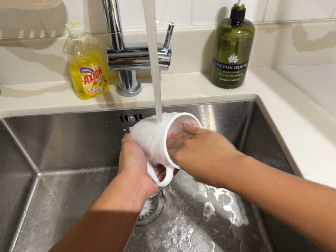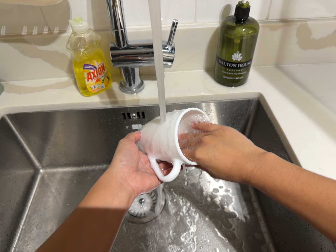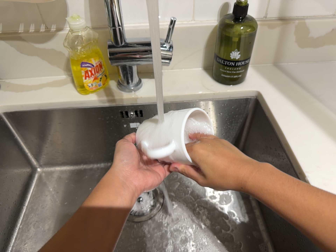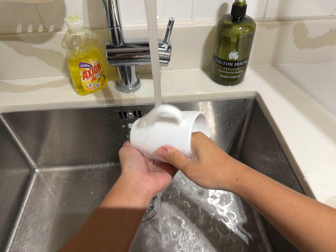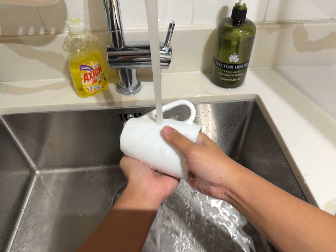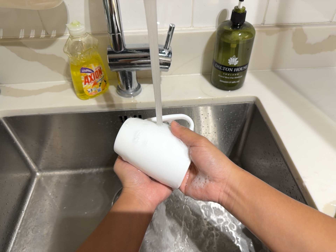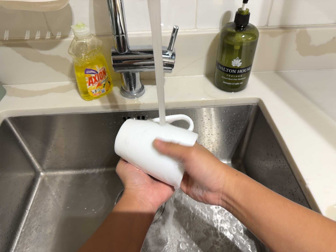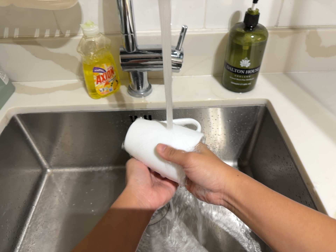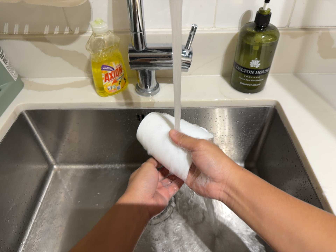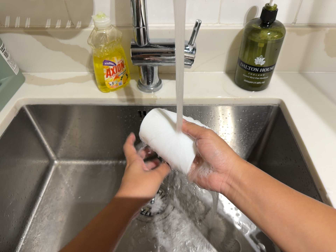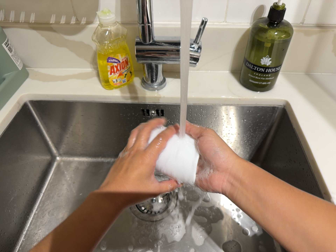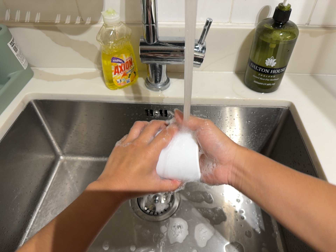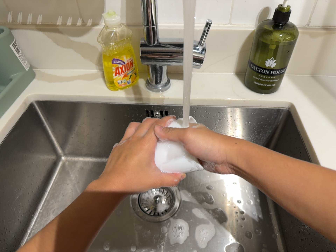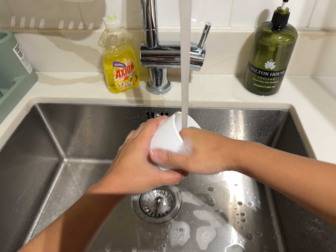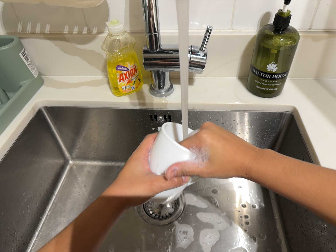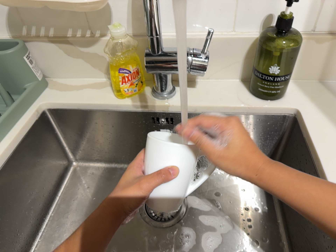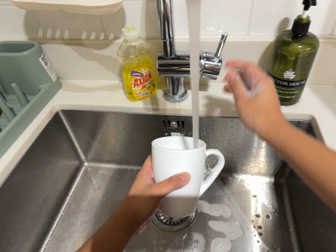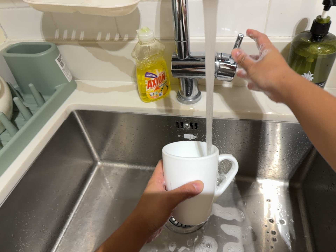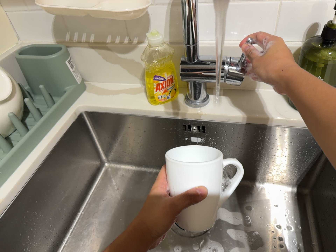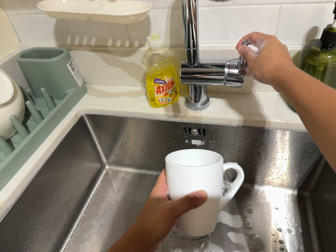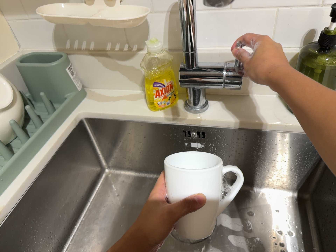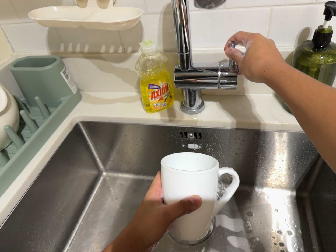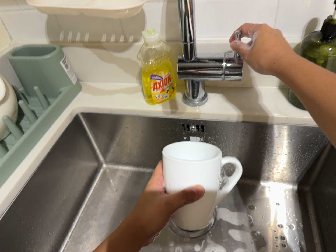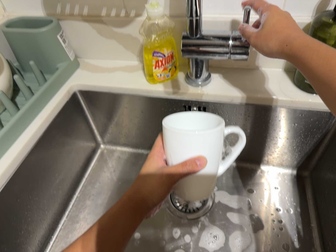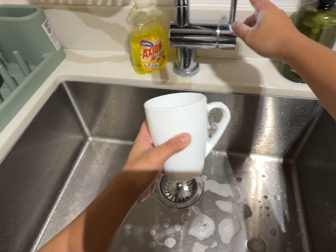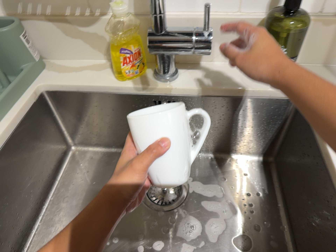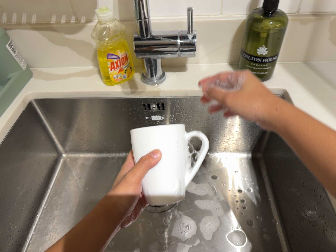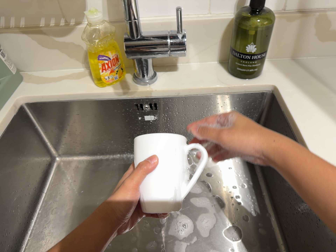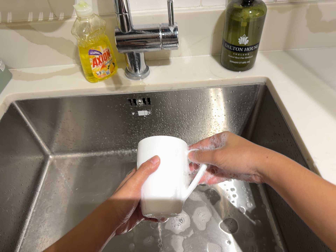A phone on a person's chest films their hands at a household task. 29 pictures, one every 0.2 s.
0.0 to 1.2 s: The camera keeps its place and its aim.
1.2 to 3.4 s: The camera pans to its left by about 15 degrees.
3.4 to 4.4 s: The camera keeps its place and its aim.
4.4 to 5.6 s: The scene slides to the left, as the camera pans about 15 degrees to its right. It rolls about its line of sight by about 10 degrees, and the scene rotates counterclockwise.
The film runs backward here.
